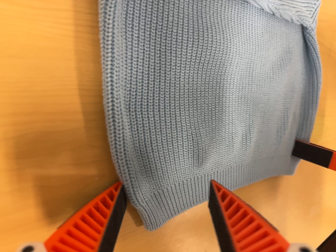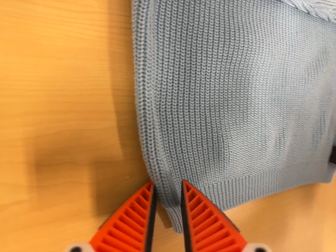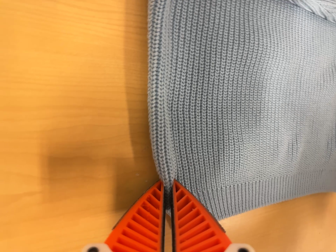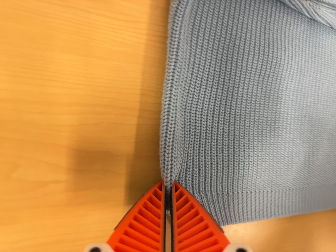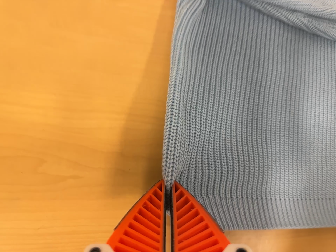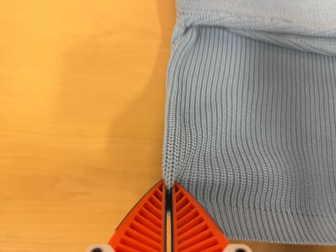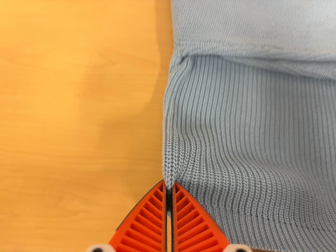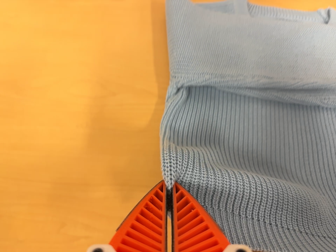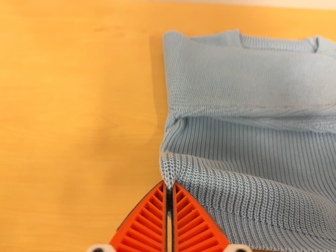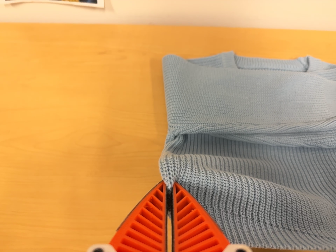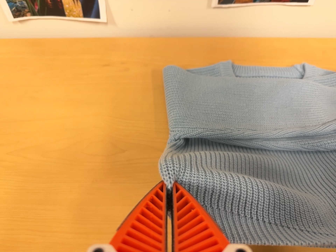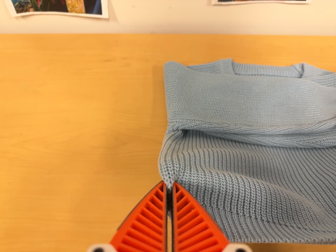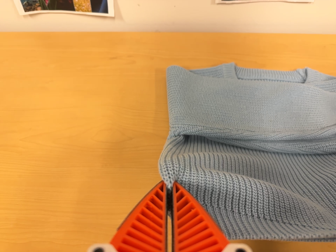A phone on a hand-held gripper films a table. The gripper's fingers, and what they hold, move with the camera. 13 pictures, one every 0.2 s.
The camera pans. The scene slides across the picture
to the right.
The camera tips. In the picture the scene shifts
downward.
0.0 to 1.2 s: The camera swings to its left by about 35 degrees, and the scene slides to the right. It travels to its right, backward and toward the bottom of its view, about 14 cm. Its aim tips toward the top of its view by about 30 degrees, and the scene shifts downward.
1.2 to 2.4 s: The camera travels backward, about 10 cm, so what stands in front gets smaller. Its aim tips toward the top of its view by about 10 degrees, and the scene shifts downward.
The film runs forward here.
